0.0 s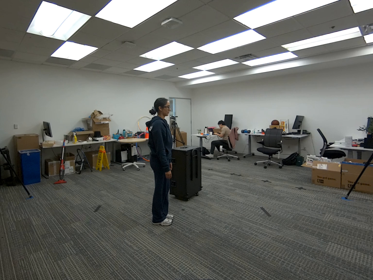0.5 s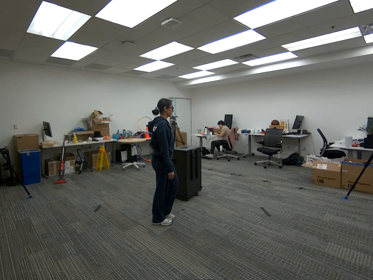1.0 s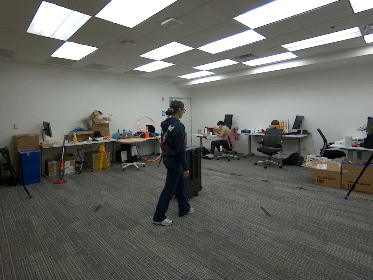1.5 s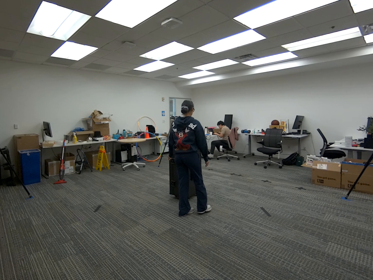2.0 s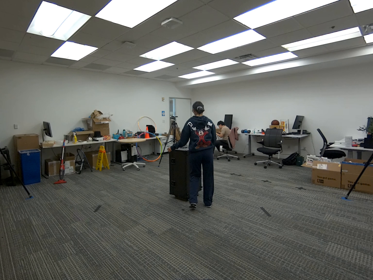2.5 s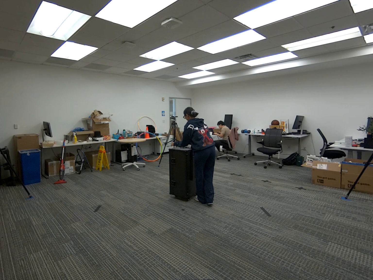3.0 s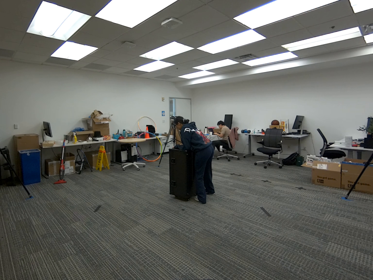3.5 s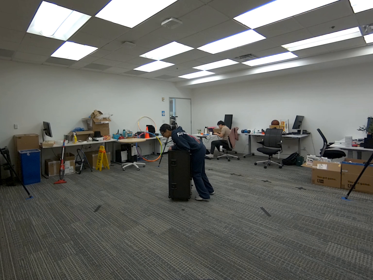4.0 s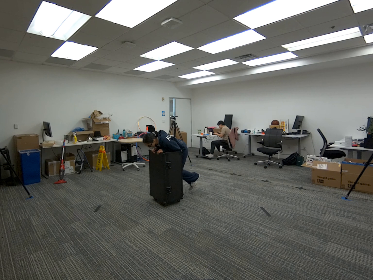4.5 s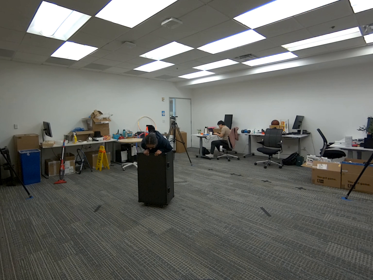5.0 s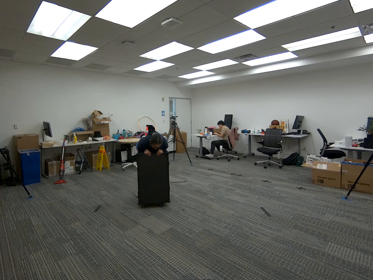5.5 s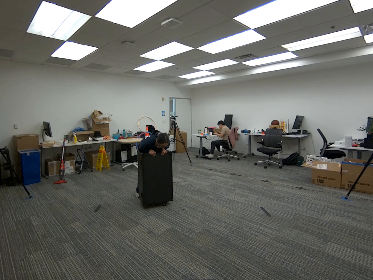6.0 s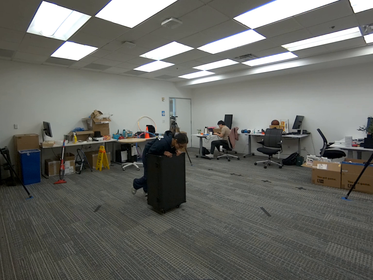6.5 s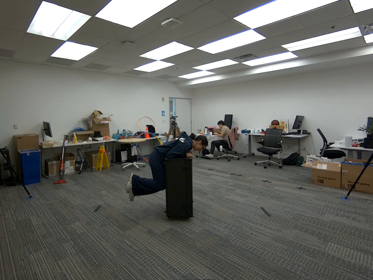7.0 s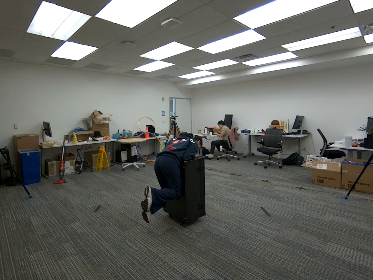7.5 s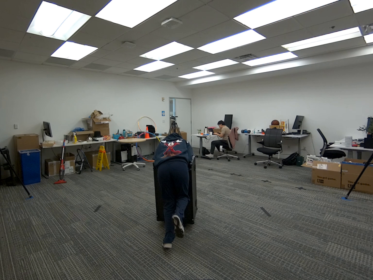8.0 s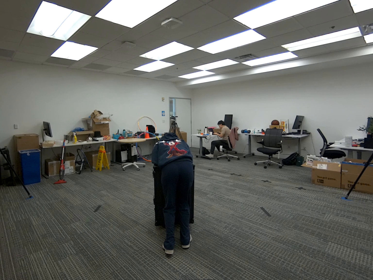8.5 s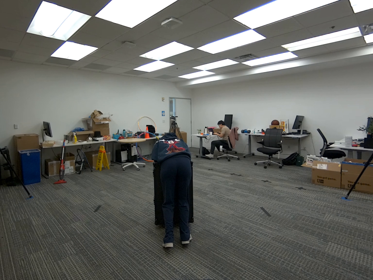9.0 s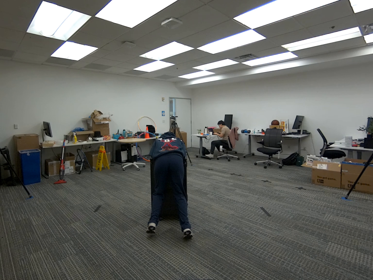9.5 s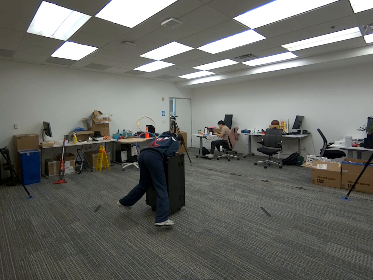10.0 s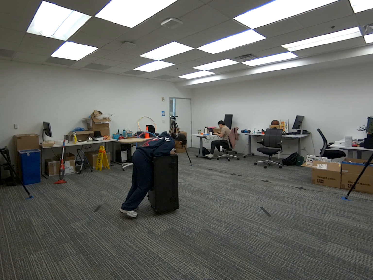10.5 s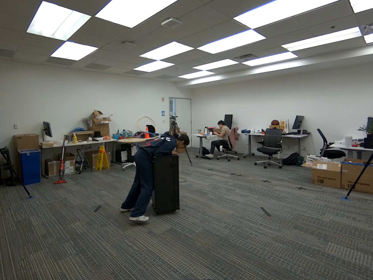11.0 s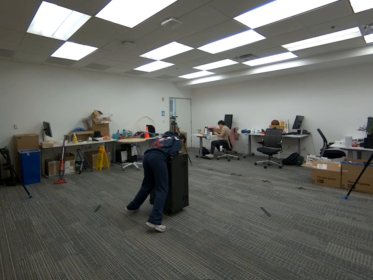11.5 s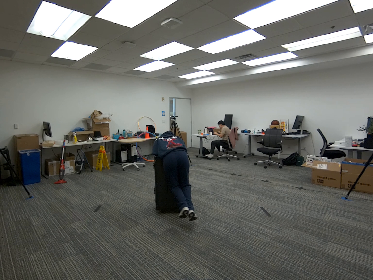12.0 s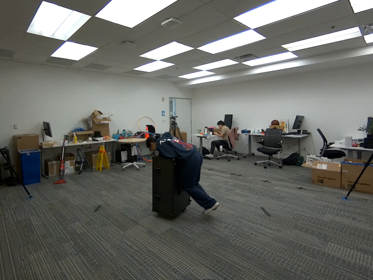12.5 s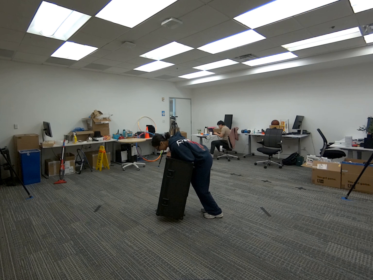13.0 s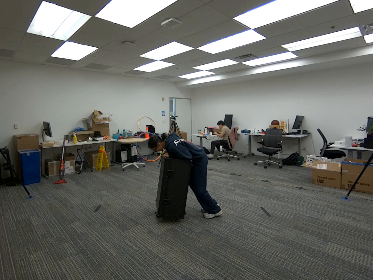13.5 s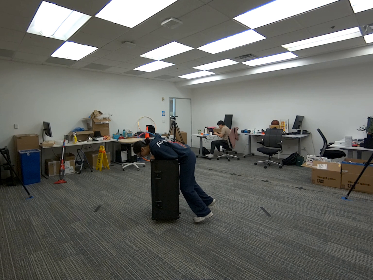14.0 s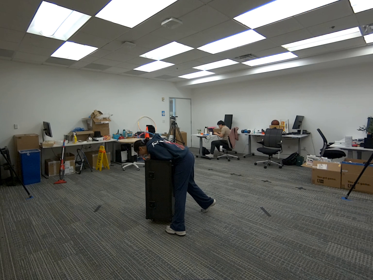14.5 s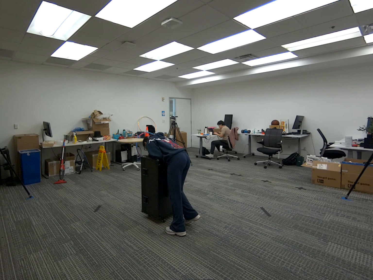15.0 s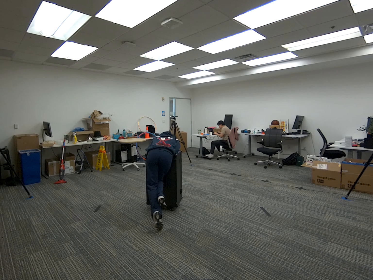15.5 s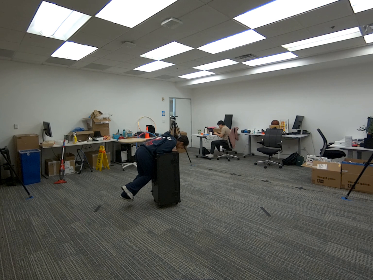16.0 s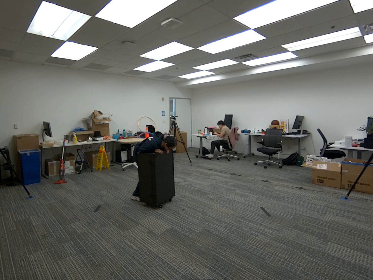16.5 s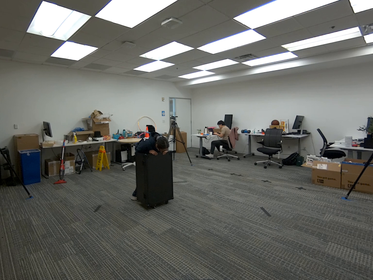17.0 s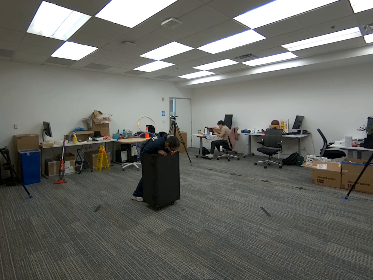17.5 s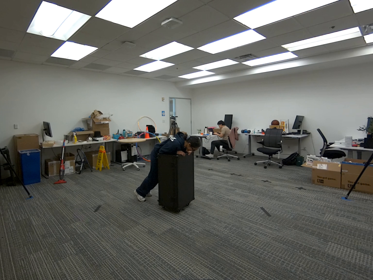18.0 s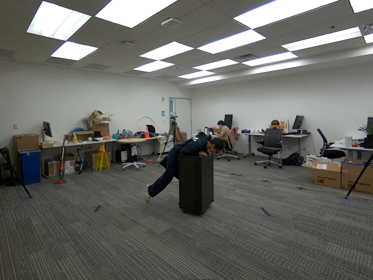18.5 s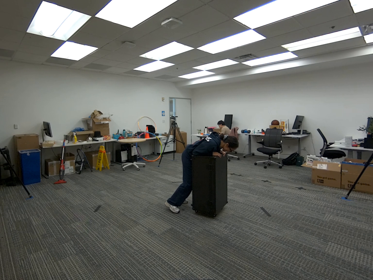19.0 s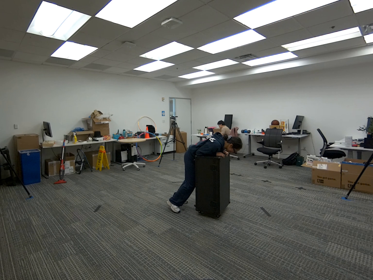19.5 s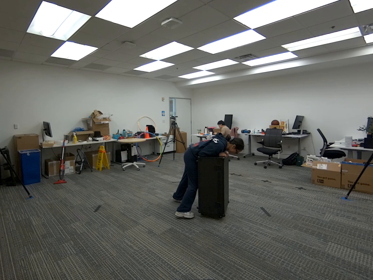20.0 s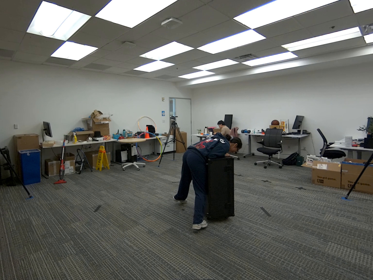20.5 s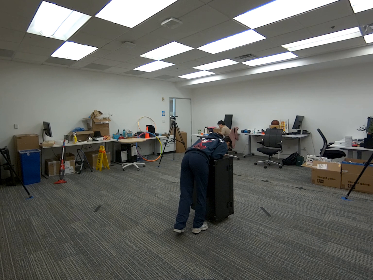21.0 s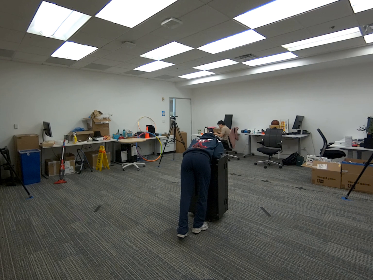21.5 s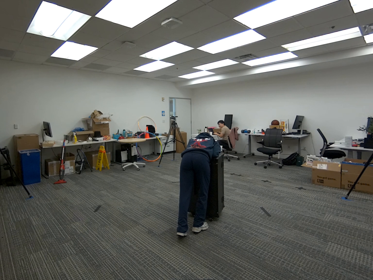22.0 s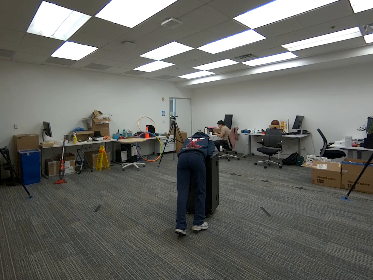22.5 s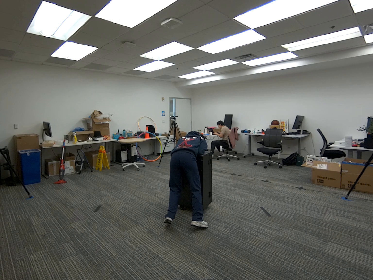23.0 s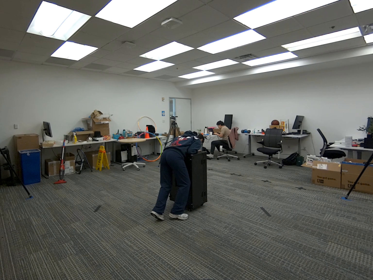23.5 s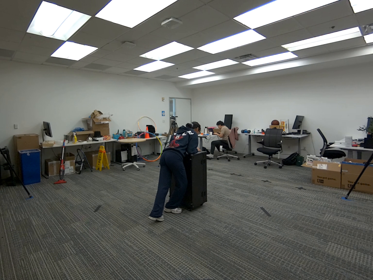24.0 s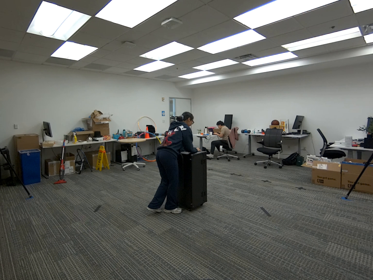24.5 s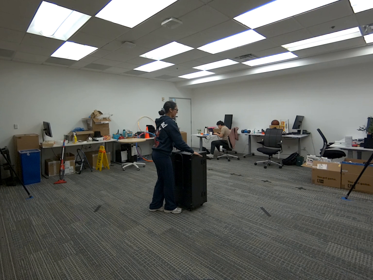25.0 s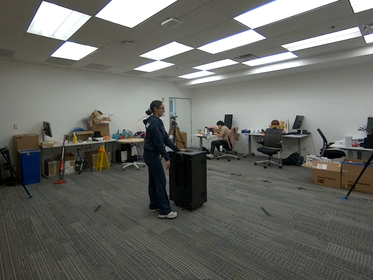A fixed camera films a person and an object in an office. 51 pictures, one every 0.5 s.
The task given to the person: Walk up to the box and place your hands and forearms on top to steady both yourself and the box. Then, using your feet, gently push your body forward. As the box begins to move, lift your feet off the ground and hold them in the air.
